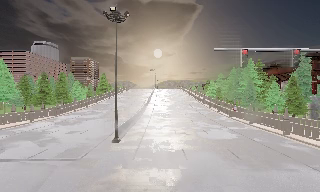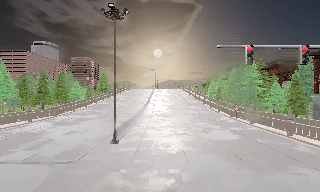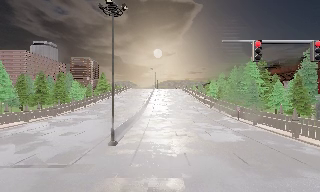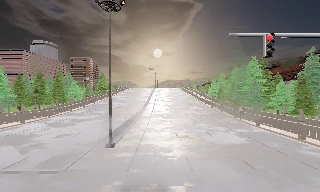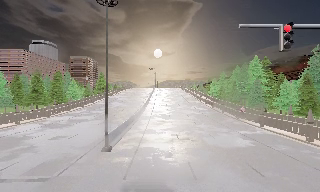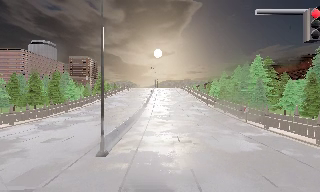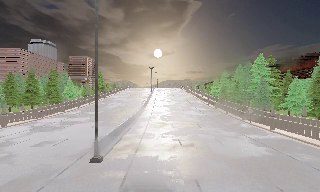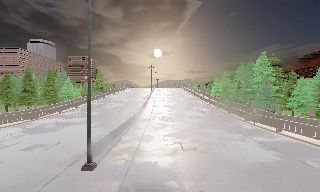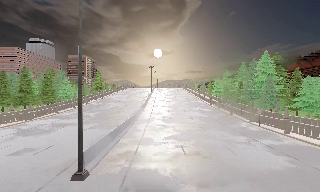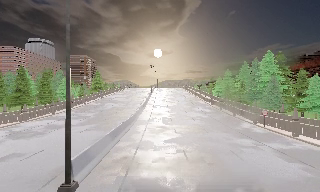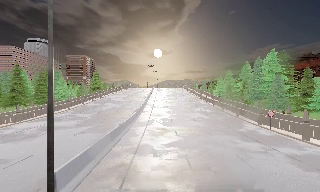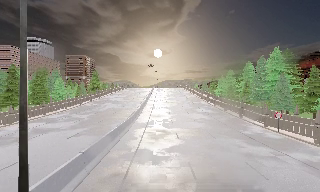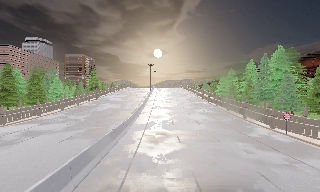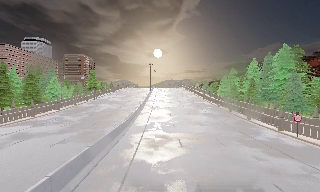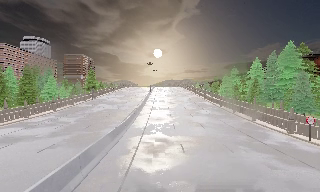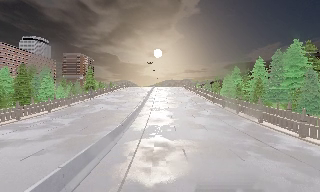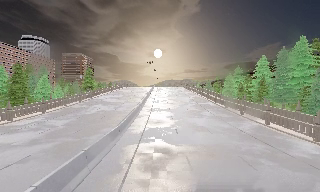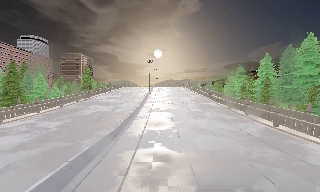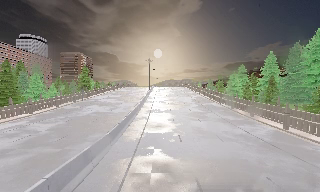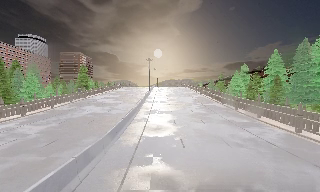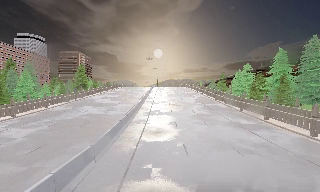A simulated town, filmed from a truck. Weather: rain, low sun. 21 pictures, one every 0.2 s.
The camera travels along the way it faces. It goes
forward.
0.0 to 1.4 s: The camera travels forward, about 6 m, so what stands in front looms larger. It gains speed.
1.4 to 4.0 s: The camera travels forward, about 17 m, so what stands in front looms larger.
The film runs forward here.
